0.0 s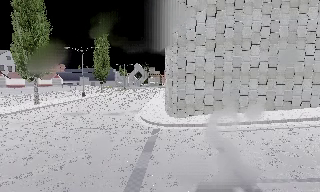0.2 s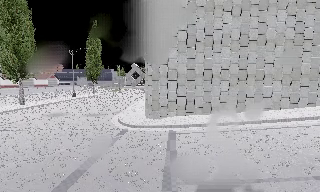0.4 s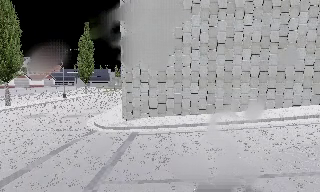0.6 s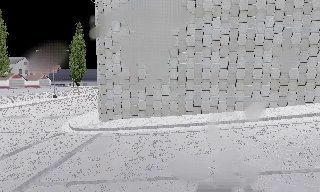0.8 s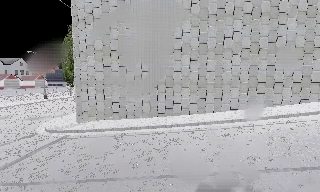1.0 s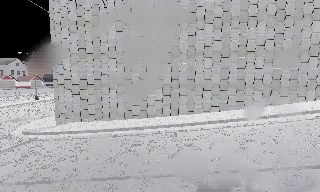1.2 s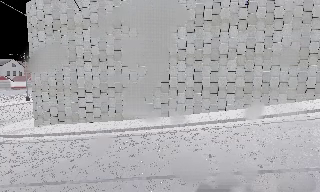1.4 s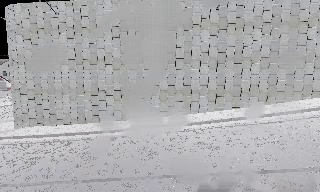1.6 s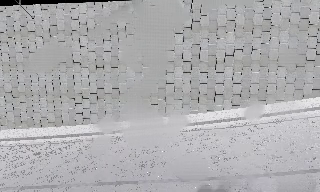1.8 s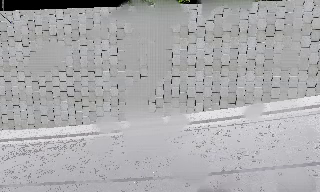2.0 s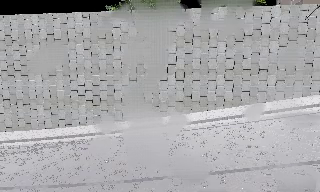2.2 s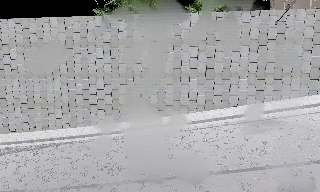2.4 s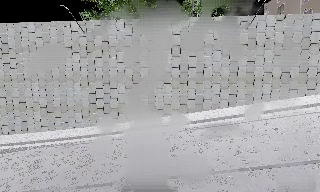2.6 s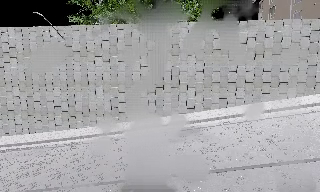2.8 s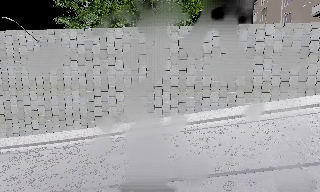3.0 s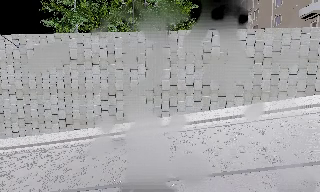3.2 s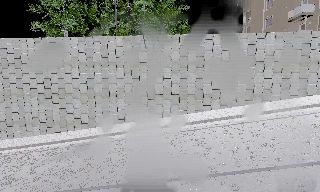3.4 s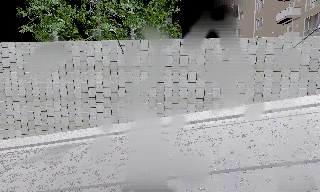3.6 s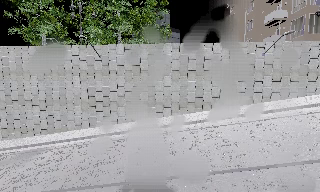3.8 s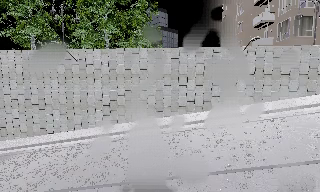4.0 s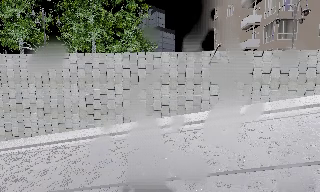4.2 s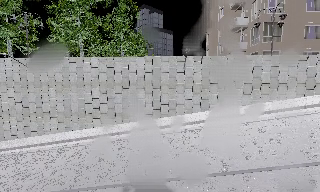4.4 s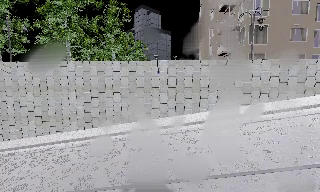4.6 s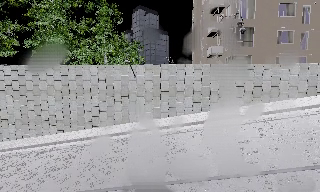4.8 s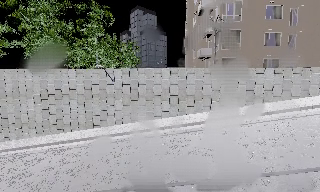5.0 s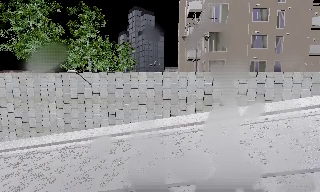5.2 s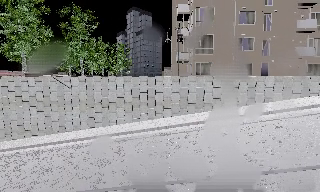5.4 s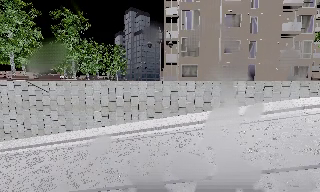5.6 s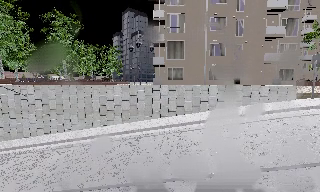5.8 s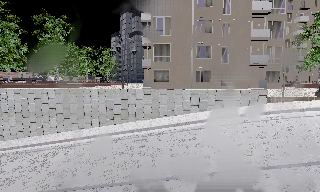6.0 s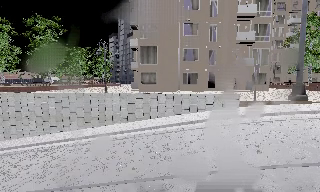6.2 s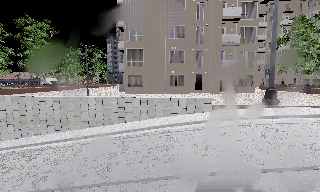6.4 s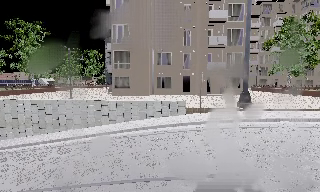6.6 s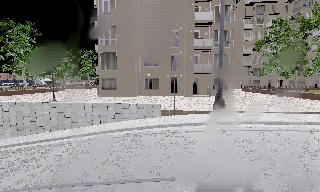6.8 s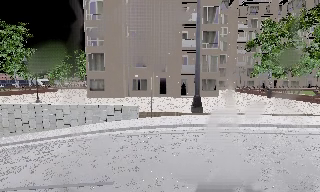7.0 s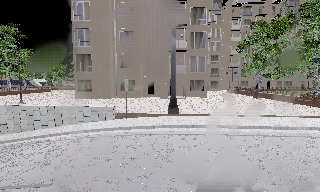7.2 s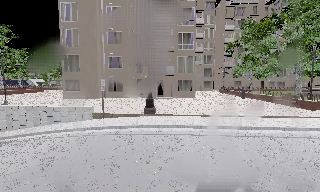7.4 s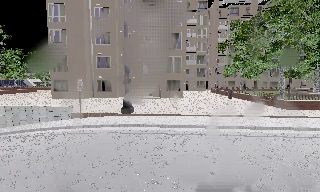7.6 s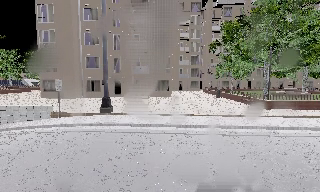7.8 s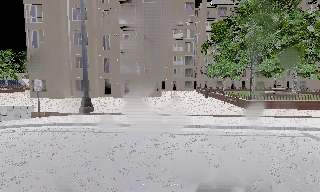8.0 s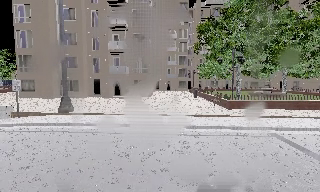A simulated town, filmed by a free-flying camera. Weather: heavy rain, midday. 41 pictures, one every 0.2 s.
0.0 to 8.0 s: The camera travels to its right, about 65 m, so close, fixed things drift to the left.
The film runs forward here.
